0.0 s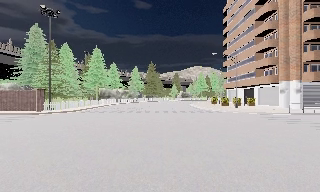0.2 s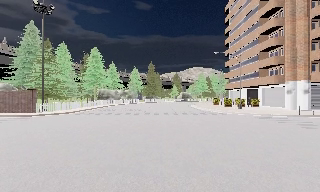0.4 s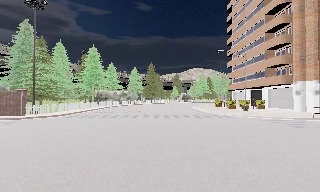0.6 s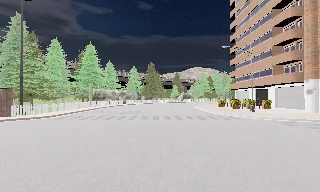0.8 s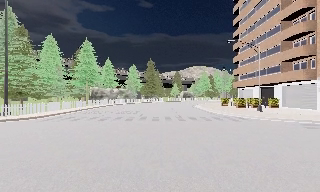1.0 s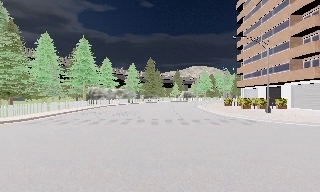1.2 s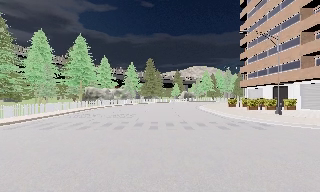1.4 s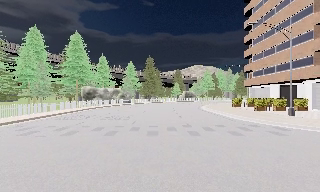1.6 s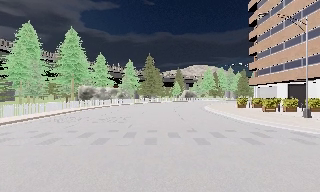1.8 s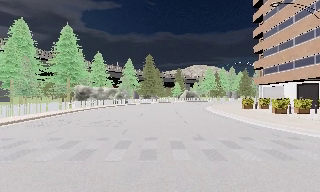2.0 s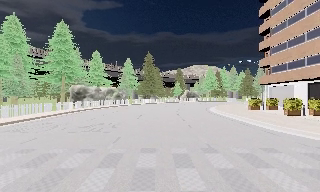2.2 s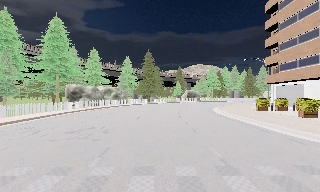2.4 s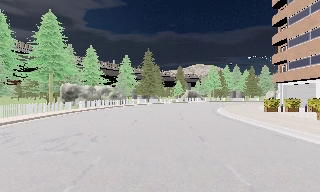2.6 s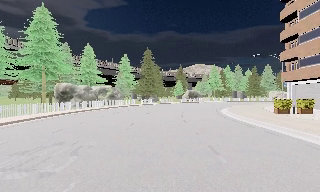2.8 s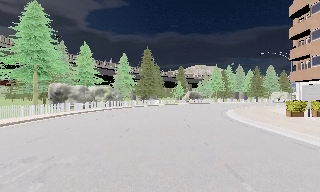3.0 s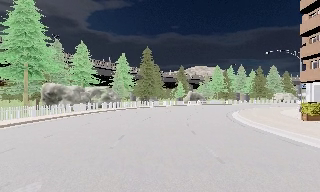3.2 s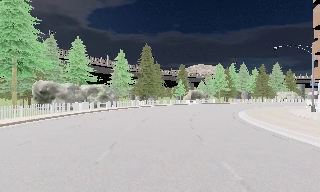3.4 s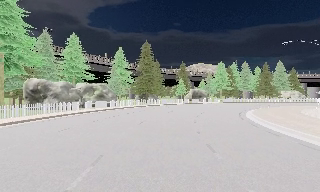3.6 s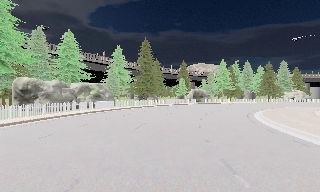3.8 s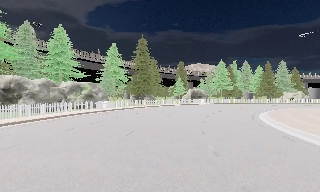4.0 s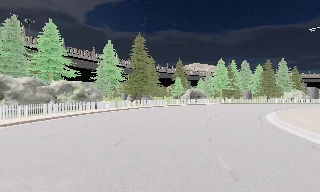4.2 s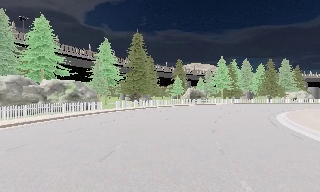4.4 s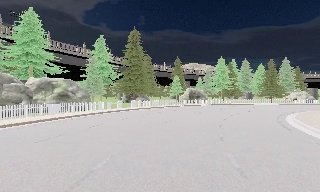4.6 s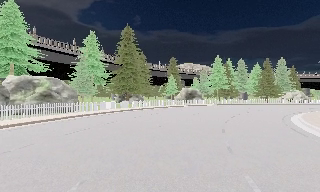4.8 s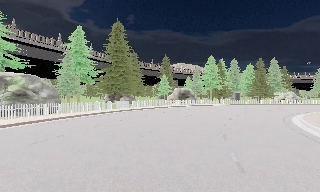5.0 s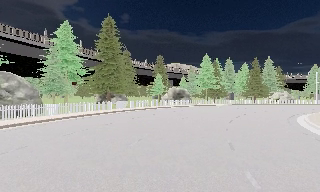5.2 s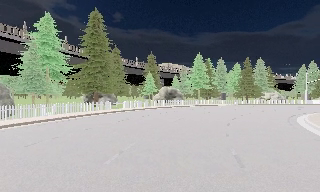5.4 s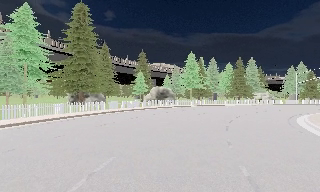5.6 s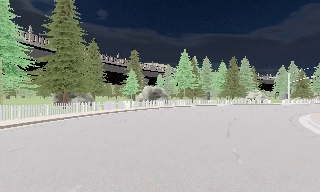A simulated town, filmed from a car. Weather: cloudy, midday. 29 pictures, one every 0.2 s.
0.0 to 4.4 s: The camera travels forward, about 30 m, so what stands in front looms larger.
4.4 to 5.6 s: The camera swings to its right by about 15 degrees, and the scene slides to the left. It travels forward, about 9 m, so what stands in front looms larger.
The film runs forward here.
